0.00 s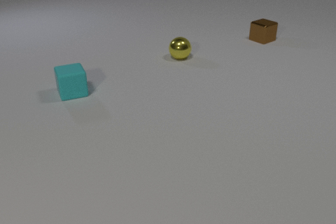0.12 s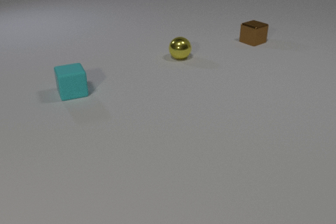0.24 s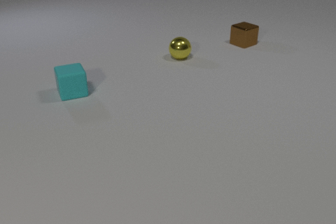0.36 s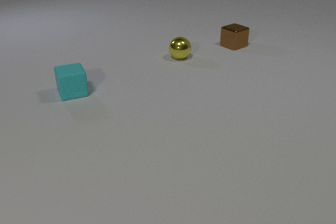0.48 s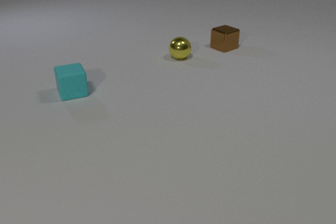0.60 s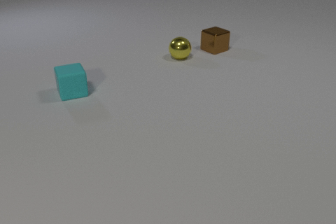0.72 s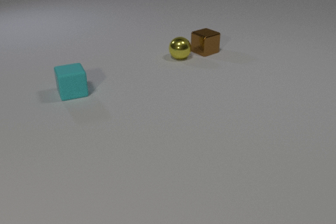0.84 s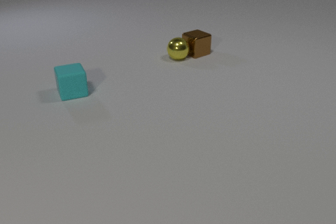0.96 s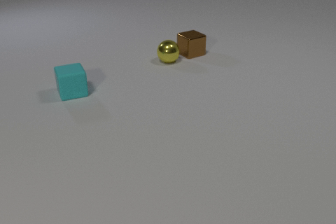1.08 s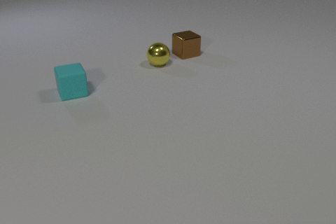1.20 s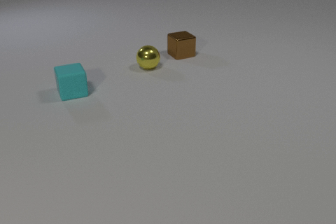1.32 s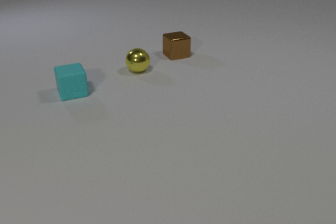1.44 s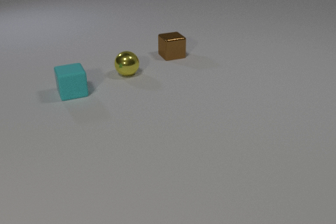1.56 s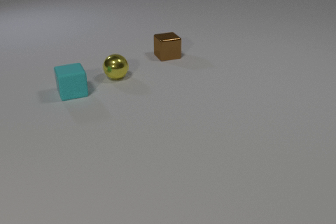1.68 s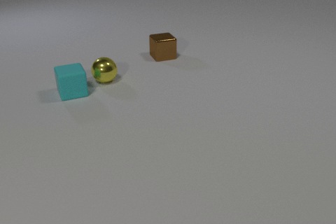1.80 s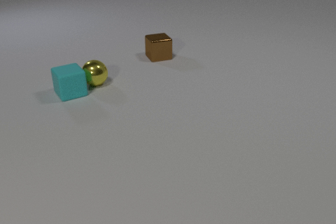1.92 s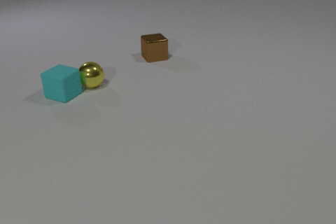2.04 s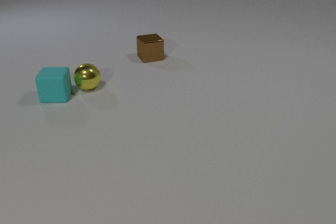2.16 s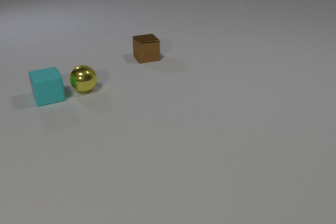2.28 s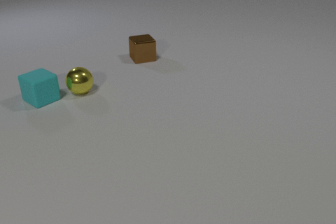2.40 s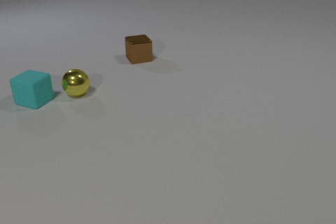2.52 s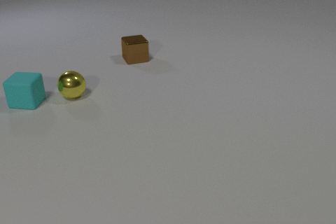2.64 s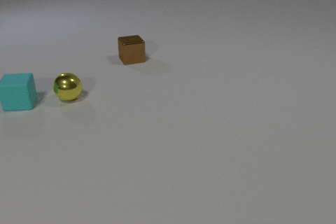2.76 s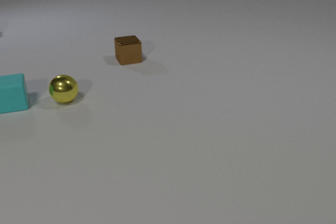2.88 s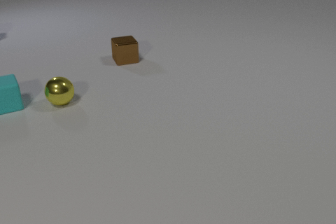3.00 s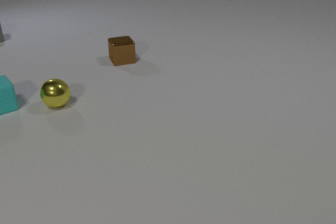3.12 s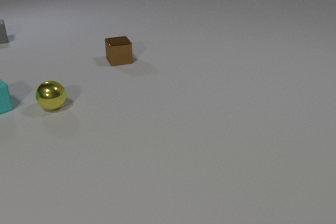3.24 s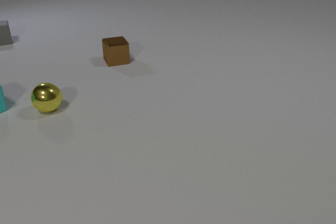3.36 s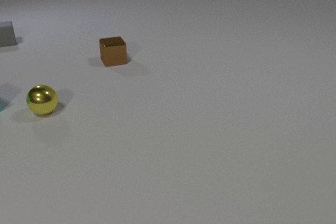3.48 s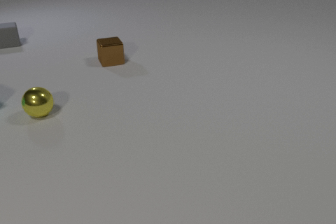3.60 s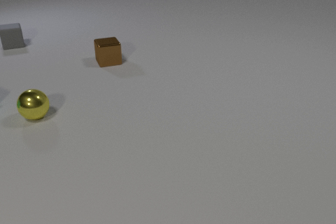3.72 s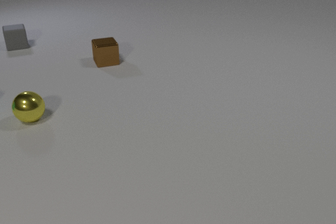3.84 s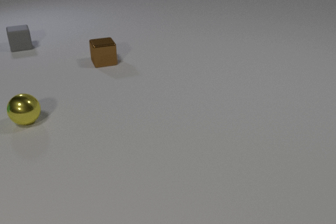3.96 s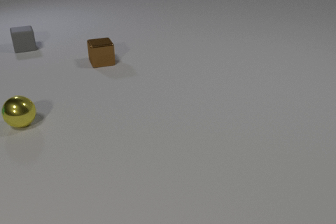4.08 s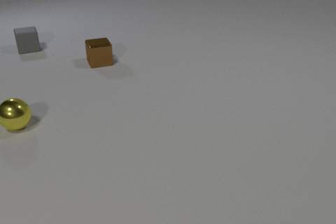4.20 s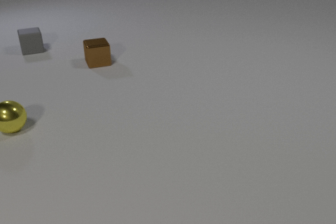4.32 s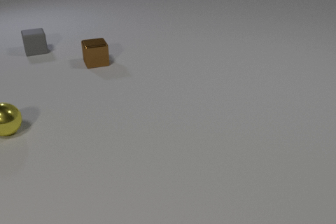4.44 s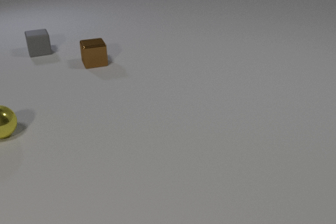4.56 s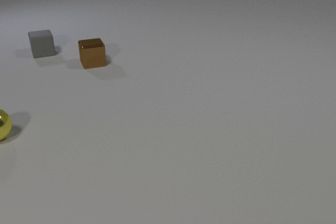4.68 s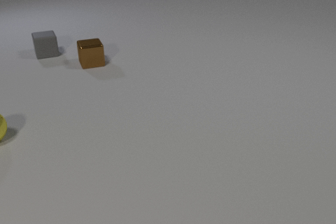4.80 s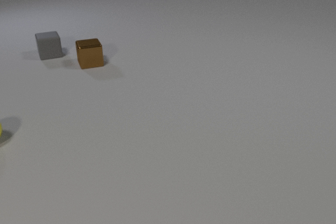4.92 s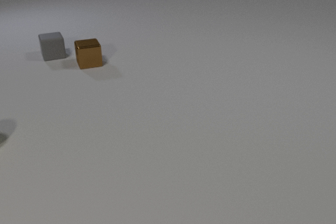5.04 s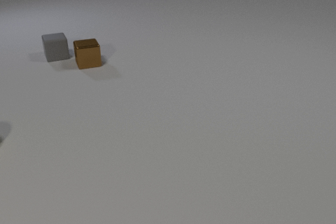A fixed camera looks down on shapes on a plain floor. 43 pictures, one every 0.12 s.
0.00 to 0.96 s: The brown metal cube slides to the left and toward the camera. The yellow metal sphere rolls to the left and toward the camera. The brown metal cube and the yellow metal sphere collide.
0.96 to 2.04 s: The brown metal cube slides to the left. The yellow metal sphere rolls to the left and toward the camera. The cyan rubber cube slides to the left, spins so that its near face slides to the right, counterclockwise seen from above. The yellow metal sphere and the cyan rubber cube collide.
2.04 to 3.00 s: The brown metal cube slides to the left. The yellow metal sphere rolls to the left and toward the camera. The gray rubber cube comes in at the left edge. The cyan rubber cube slides to the left, spins counterclockwise seen from above by about 120 degrees, its near face sliding to the right.
3.00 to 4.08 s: The brown metal cube slides to the left. The yellow metal sphere rolls to the left and toward the camera. The gray rubber cube slides toward the camera and to the right. The cyan rubber cube slides to the left, leaves at the left edge.
4.08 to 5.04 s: The brown metal cube slides to the left. The yellow metal sphere rolls to the left and toward the camera, leaves at the left edge. The gray rubber cube slides toward the camera and to the right.
Are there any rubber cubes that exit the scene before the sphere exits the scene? yes.
Are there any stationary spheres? no.
How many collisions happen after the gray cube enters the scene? 0.
